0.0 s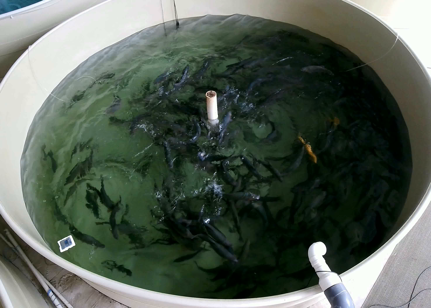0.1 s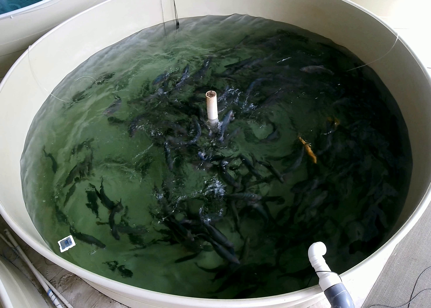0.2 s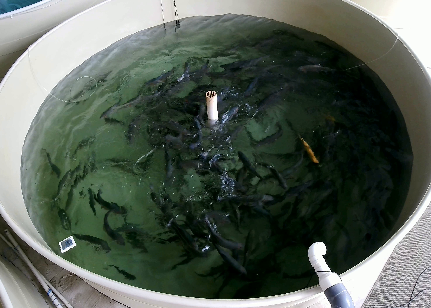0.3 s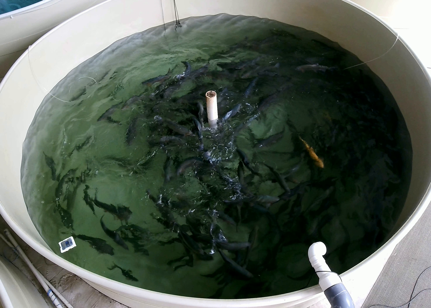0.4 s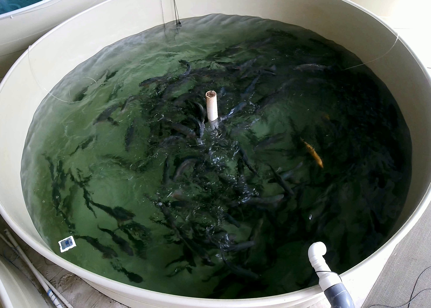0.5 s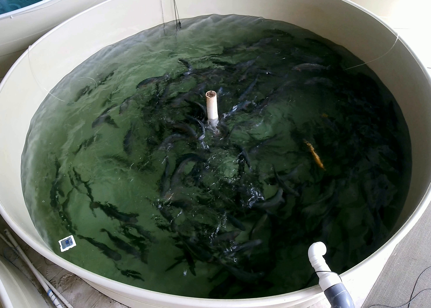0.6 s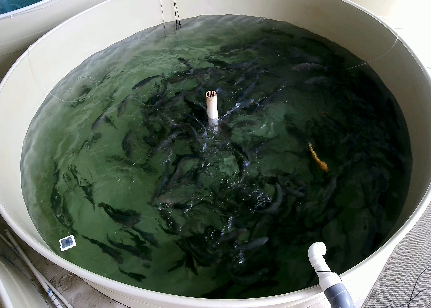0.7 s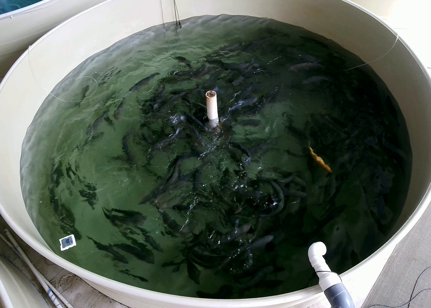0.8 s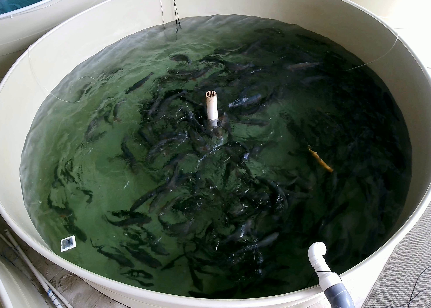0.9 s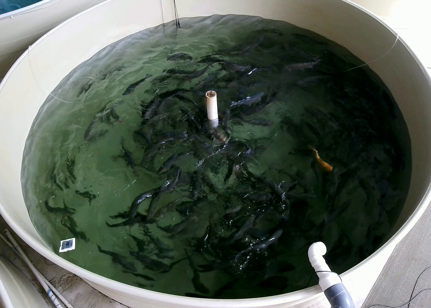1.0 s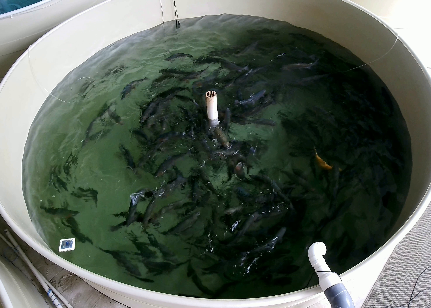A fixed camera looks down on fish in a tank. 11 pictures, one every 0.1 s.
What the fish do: Weak feeding.
